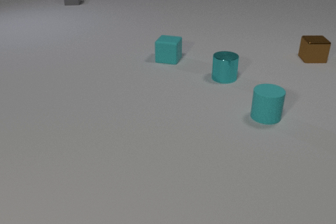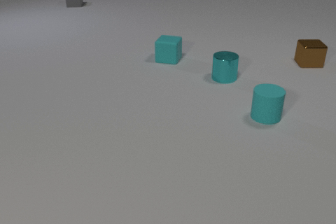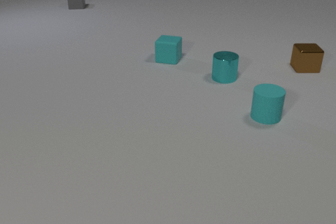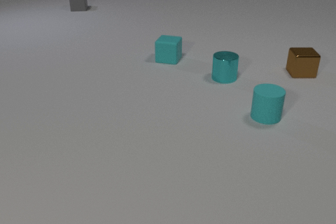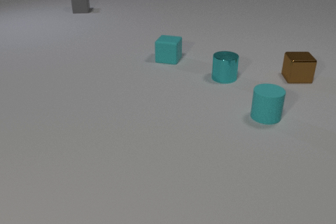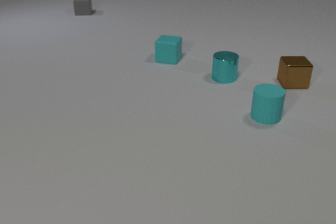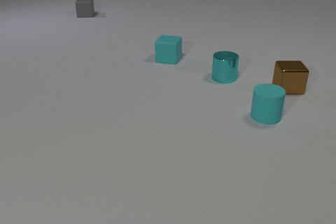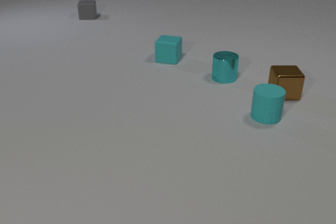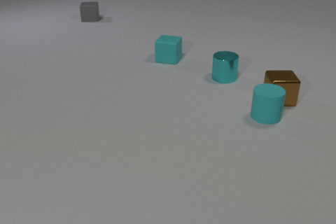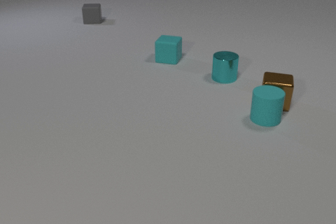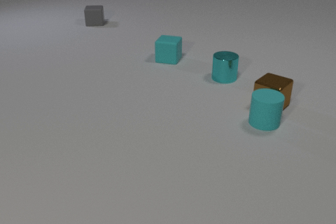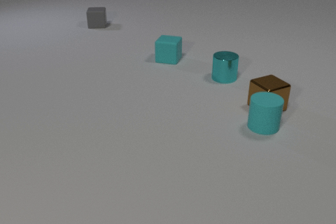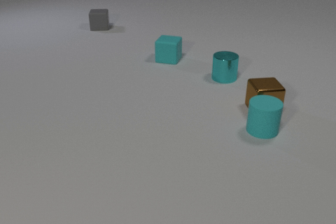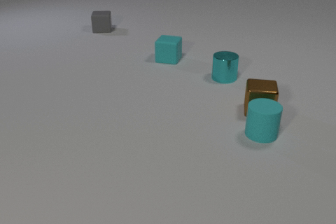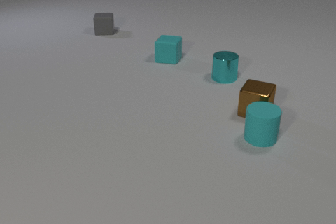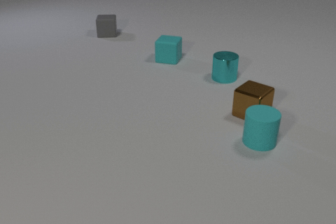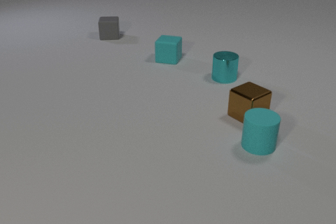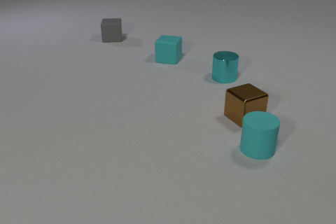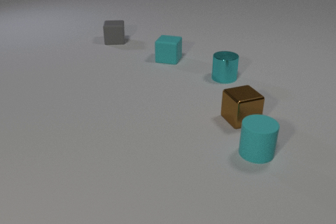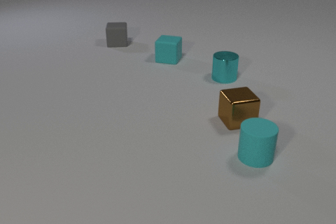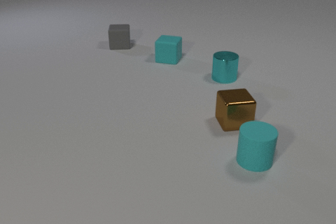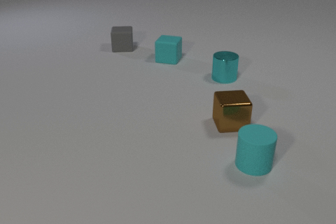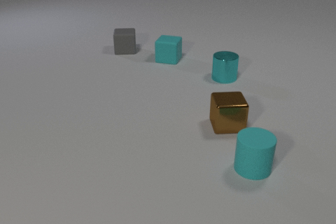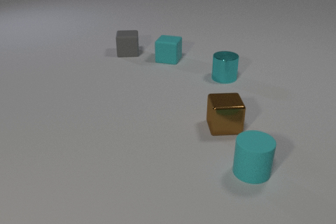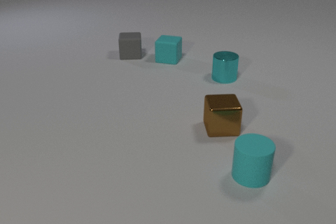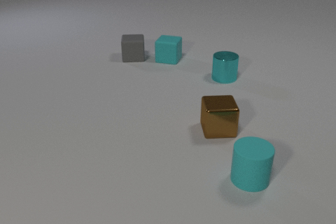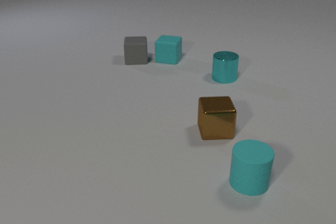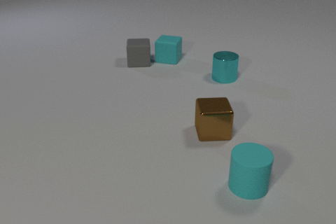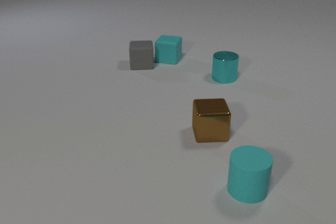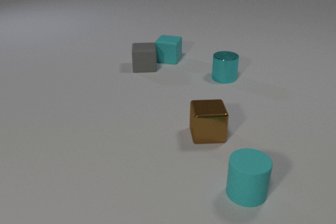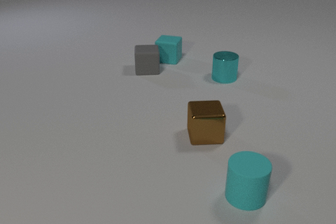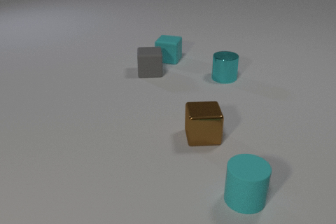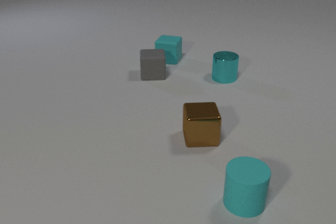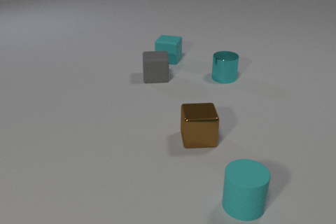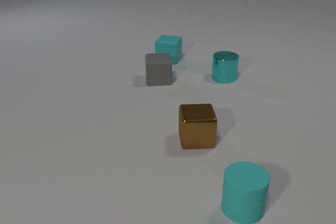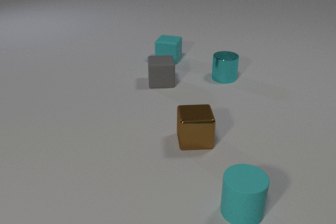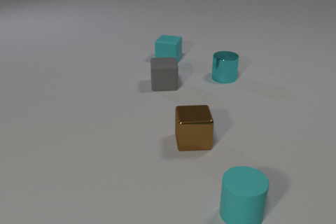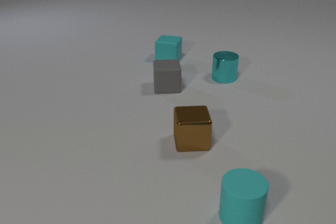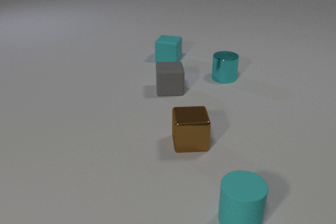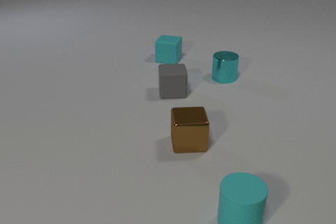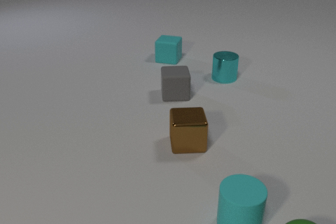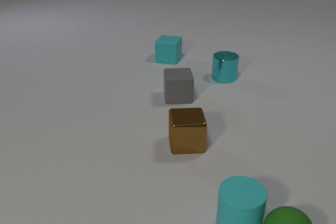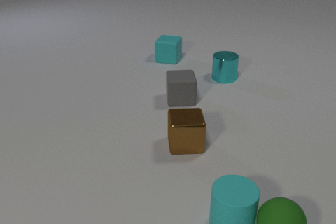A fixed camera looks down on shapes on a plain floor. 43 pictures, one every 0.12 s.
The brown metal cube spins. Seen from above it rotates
clockwise.
The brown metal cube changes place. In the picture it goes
toward the camera.
0.00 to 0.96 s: The brown metal cube slides toward the camera. The gray rubber cube slides toward the camera.
0.96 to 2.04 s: The brown metal cube slides toward the camera and to the left, spins so that its near face slides to the left, clockwise seen from above. The cyan rubber cylinder slides toward the camera. The gray rubber cube slides toward the camera. The brown metal cube and the cyan rubber cylinder collide.
2.04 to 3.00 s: The brown metal cube slides toward the camera and to the left, spins clockwise seen from above by about 30 degrees, its near face sliding to the left. The cyan rubber cylinder slides toward the camera. The gray rubber cube slides toward the camera.
3.00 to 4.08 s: The brown metal cube slides to the left and toward the camera. The cyan rubber cylinder slides toward the camera. The gray rubber cube slides toward the camera and to the right.
4.08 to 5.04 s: The brown metal cube slides to the left and toward the camera. The cyan rubber cylinder slides toward the camera and to the left. The green rubber sphere comes in at the bottom edge, rolls away from the camera and to the left. The gray rubber cube slides toward the camera and to the right. The cyan rubber cylinder and the green rubber sphere collide.
What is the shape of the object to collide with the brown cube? cylinder.
How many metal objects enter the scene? 0.
What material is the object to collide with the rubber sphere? rubber.
